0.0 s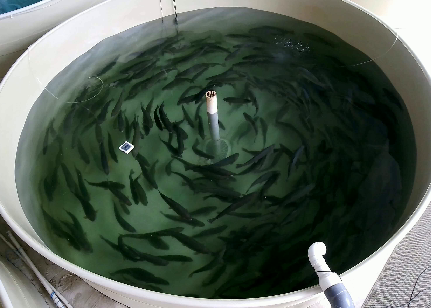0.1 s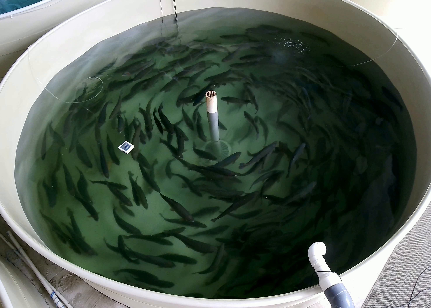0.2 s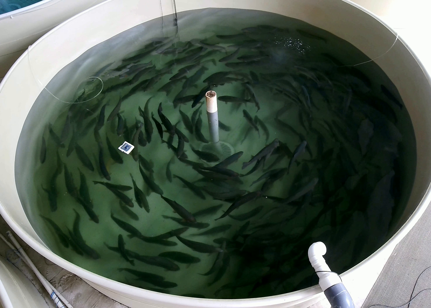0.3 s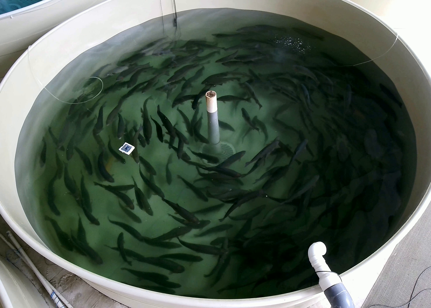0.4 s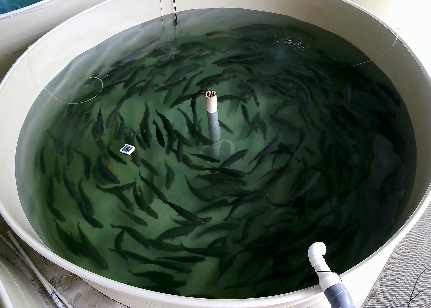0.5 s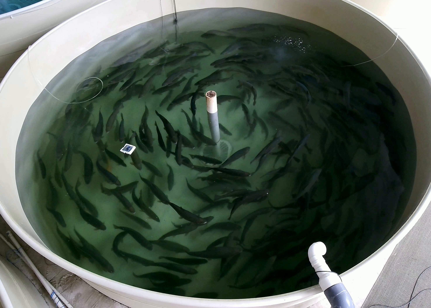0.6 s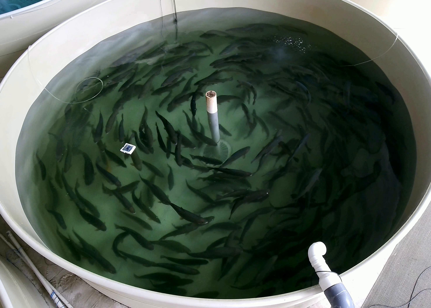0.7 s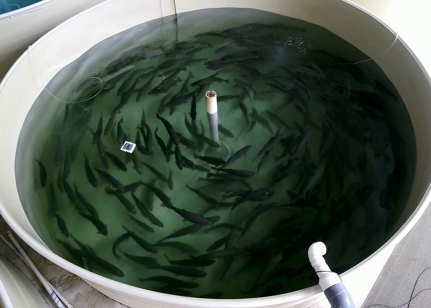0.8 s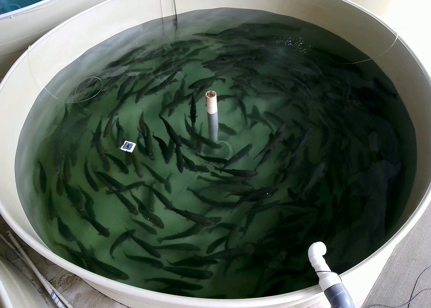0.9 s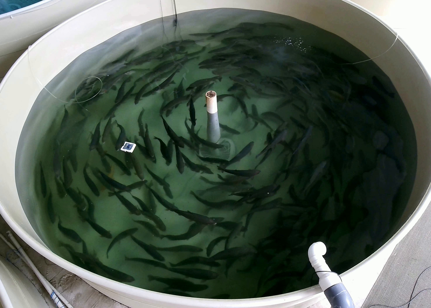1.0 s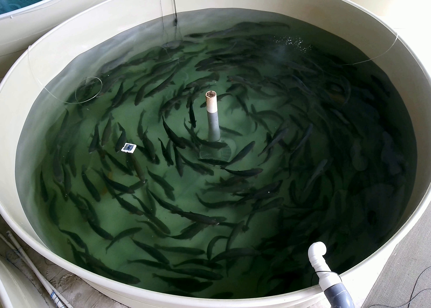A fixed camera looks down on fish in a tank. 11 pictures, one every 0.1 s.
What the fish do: Normal cruising.
